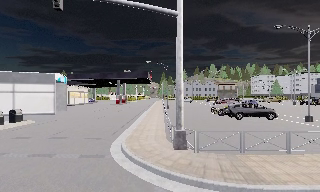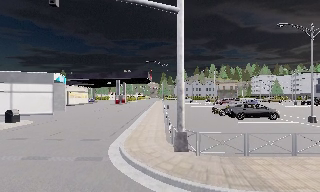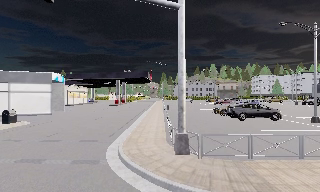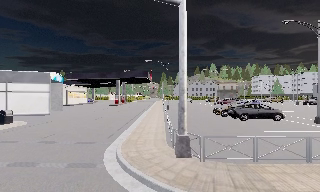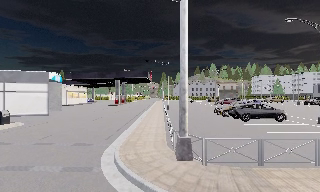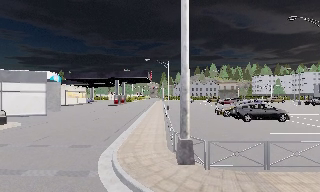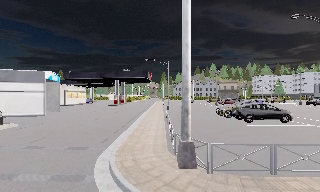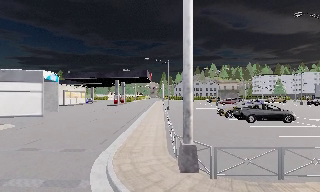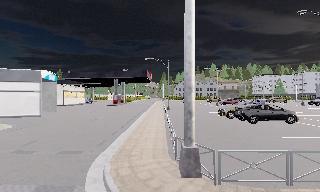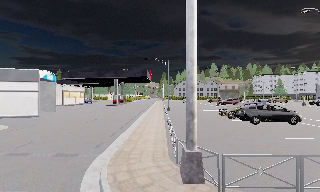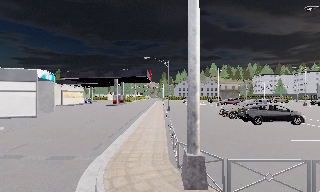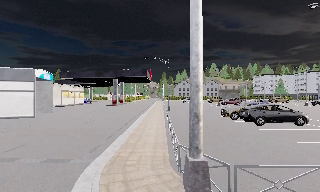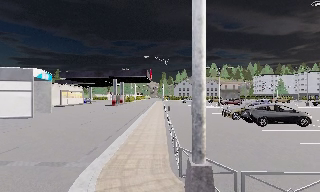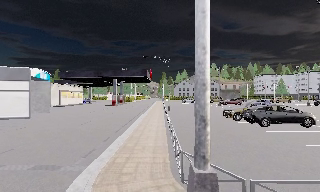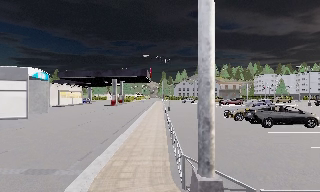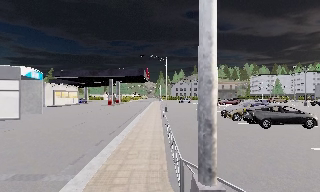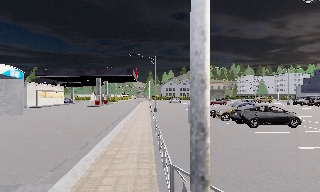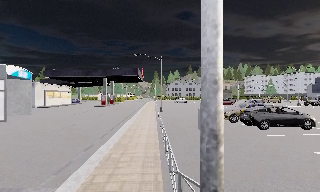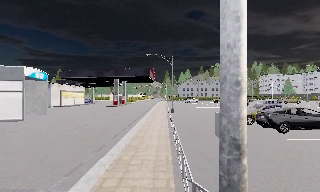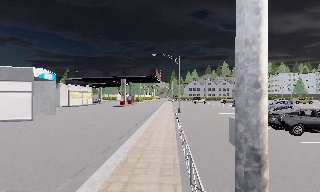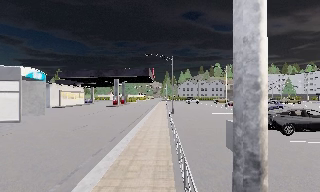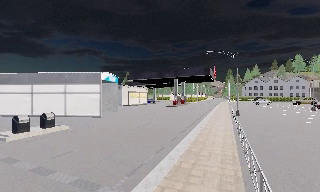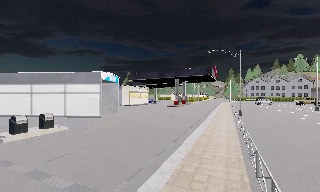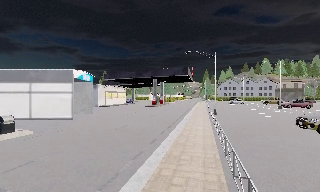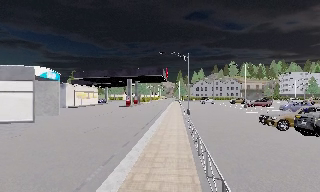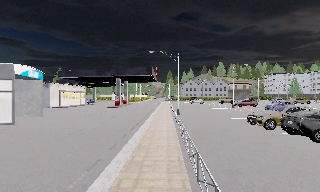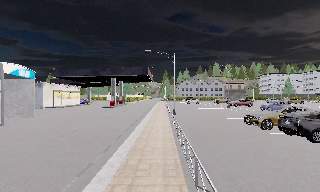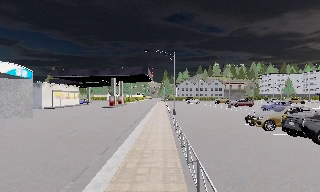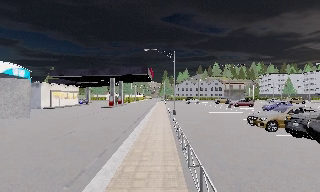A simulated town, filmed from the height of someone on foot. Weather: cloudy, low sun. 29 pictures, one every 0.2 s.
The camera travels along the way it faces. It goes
forward.
0.0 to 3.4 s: The camera travels forward, about 4.5 m, so what stands in front looms larger.
3.4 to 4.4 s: The camera swings to its left by about 25 degrees, and the scene slides to the right. It travels forward, about 1 m, so what stands in front looms larger.
4.4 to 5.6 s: The camera swings to its right by about 20 degrees, and the scene slides to the left. It travels forward, about 1.5 m, so what stands in front looms larger.
The film runs forward here.
